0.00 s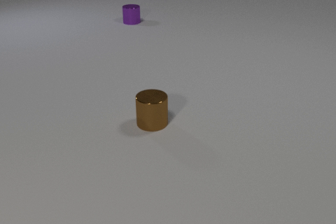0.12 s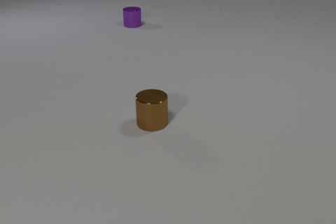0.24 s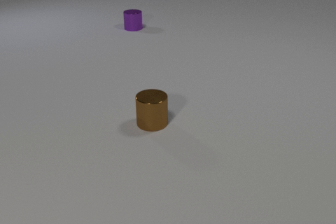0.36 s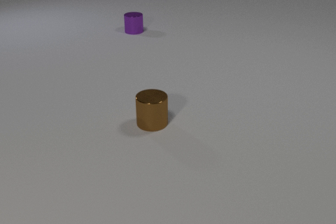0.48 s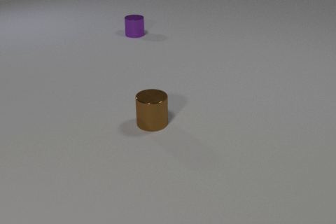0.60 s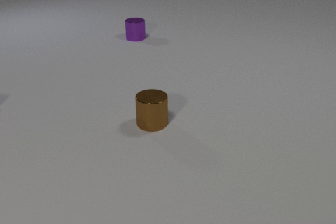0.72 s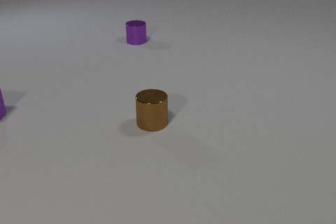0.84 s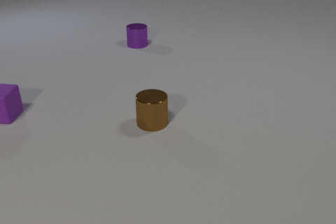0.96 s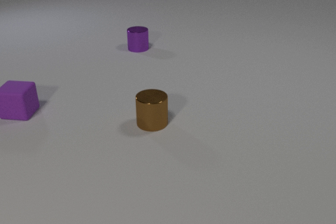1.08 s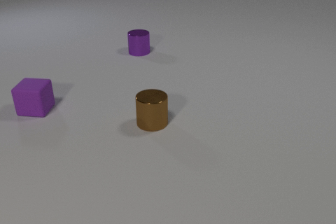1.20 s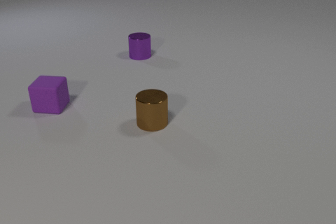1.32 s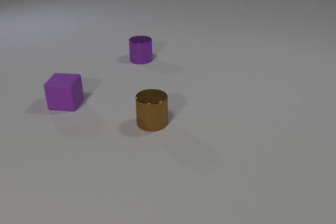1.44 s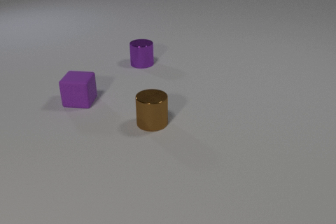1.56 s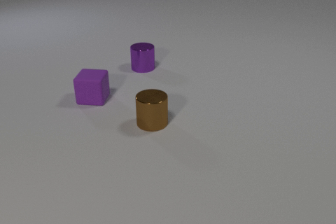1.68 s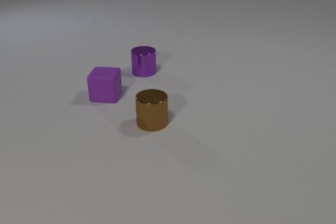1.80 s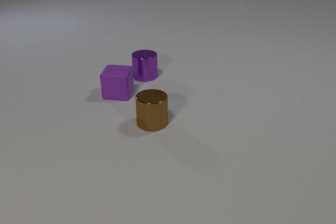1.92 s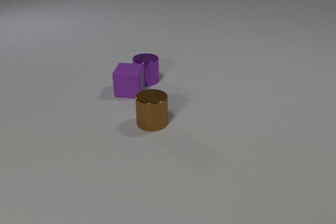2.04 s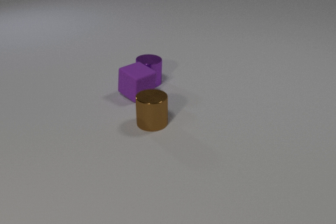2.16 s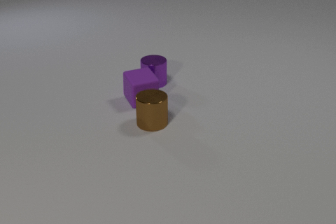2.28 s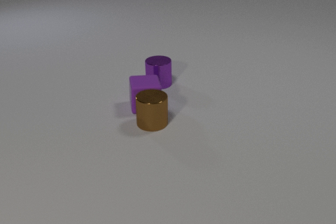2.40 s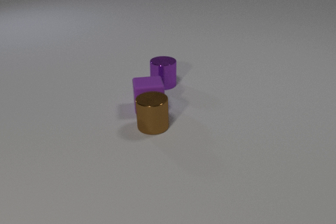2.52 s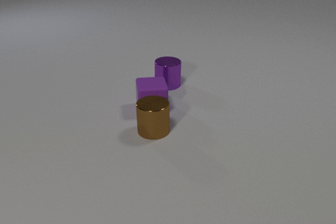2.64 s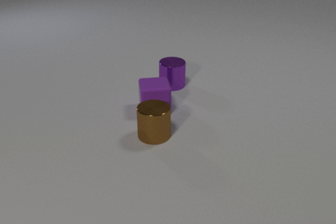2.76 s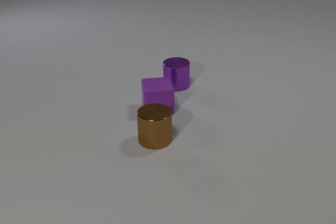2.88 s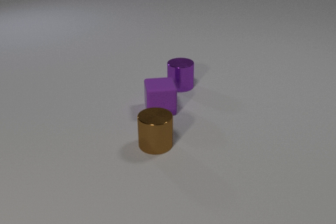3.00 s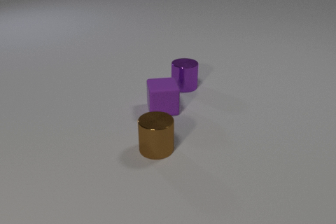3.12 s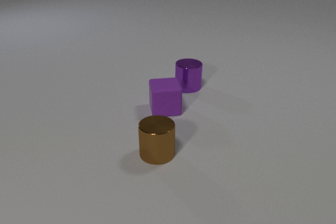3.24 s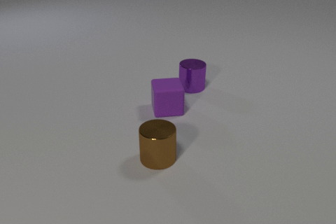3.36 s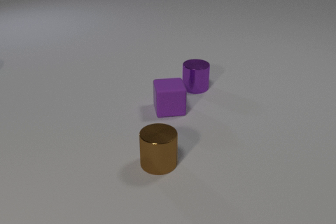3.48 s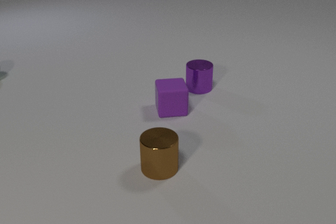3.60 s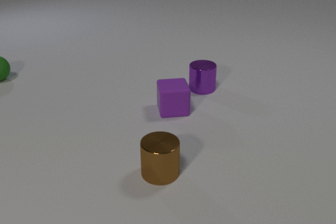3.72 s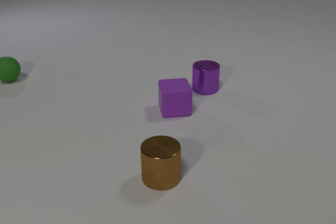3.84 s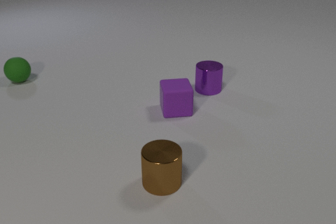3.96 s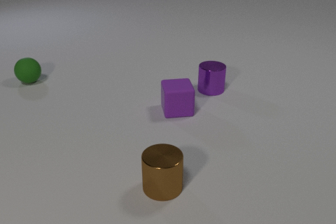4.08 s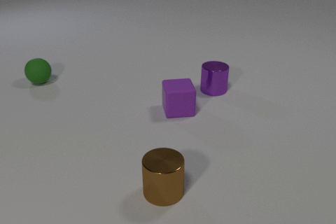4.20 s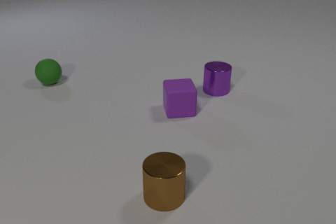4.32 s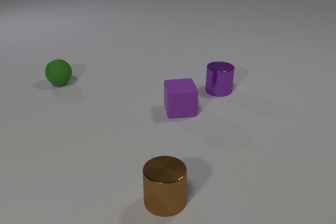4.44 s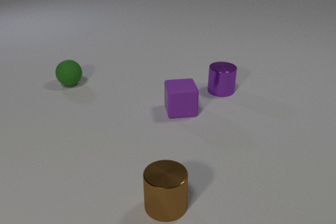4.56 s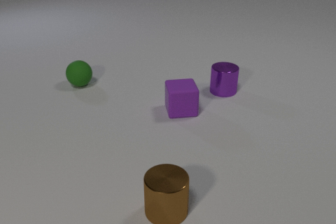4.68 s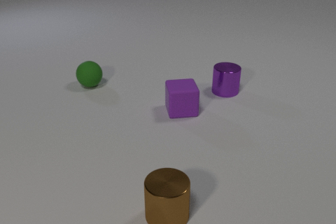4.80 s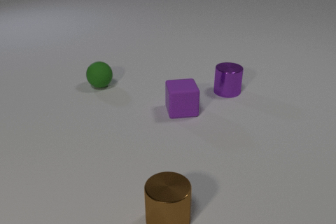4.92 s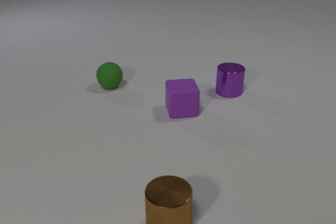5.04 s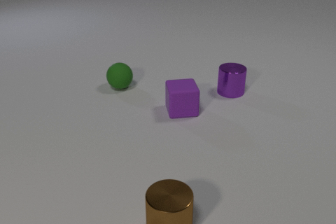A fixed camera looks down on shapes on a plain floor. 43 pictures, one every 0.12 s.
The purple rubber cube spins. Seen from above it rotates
clockwise.
The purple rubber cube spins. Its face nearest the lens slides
to the left.
0.00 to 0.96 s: The purple rubber cube comes in at the left edge, slides to the right. The purple metal cylinder slides toward the camera.
0.96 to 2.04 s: The purple rubber cube slides to the right, spins so that its near face slides to the left, clockwise seen from above. The purple metal cylinder slides toward the camera. The purple rubber cube and the purple metal cylinder collide.
2.04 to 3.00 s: The purple rubber cube slides toward the camera and to the right, spins clockwise seen from above by about 30 degrees, its near face sliding to the left. The purple metal cylinder slides to the right. The brown metal cylinder slides toward the camera. The purple rubber cube and the brown metal cylinder collide.
3.00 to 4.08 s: The purple rubber cube slides to the right. The purple metal cylinder slides to the right. The brown metal cylinder slides toward the camera. The green rubber sphere comes in at the left edge, rolls to the right and toward the camera.
4.08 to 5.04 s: The purple metal cylinder slides to the right. The brown metal cylinder slides toward the camera. The green rubber sphere rolls to the right.
Are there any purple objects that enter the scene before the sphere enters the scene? yes.
What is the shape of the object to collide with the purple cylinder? cube.
Are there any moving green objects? yes.
